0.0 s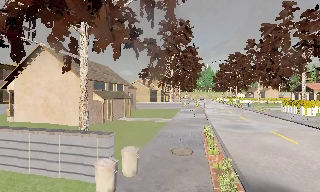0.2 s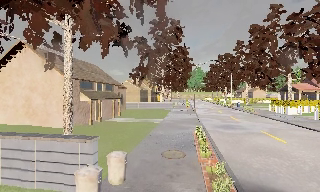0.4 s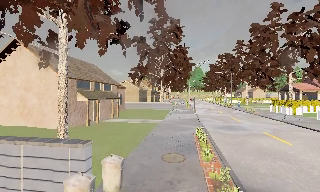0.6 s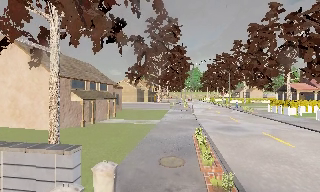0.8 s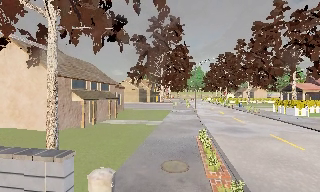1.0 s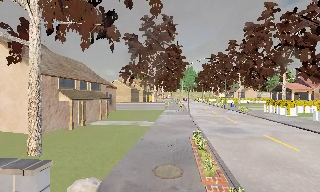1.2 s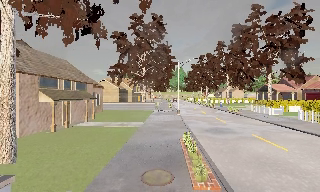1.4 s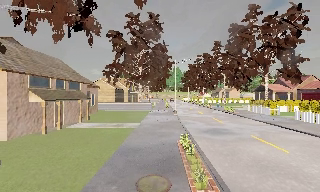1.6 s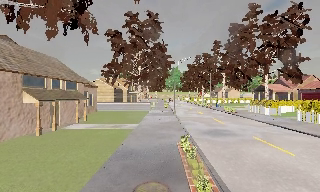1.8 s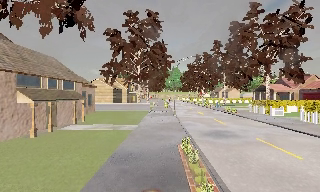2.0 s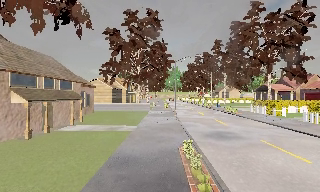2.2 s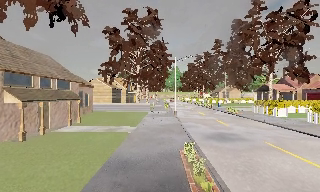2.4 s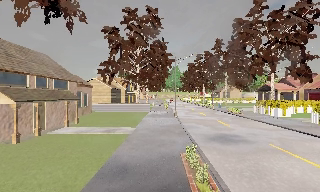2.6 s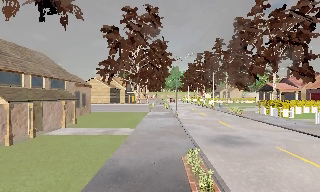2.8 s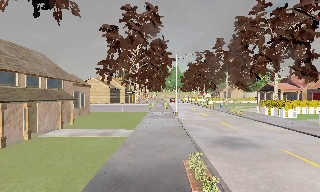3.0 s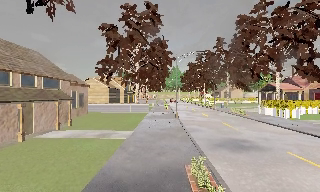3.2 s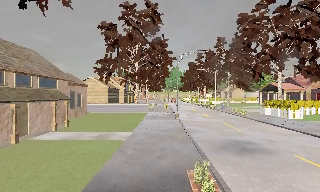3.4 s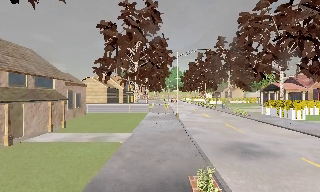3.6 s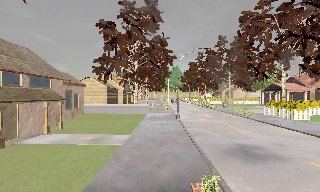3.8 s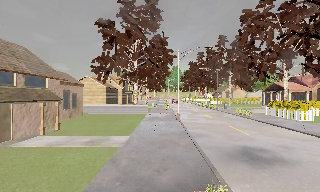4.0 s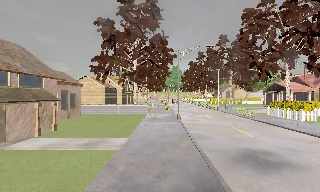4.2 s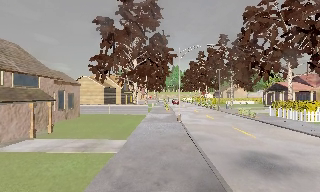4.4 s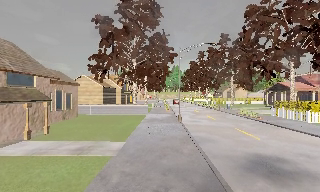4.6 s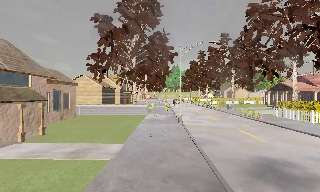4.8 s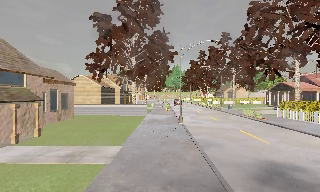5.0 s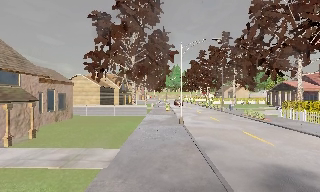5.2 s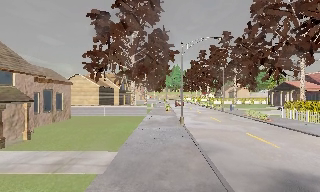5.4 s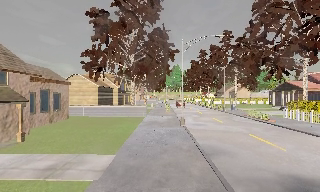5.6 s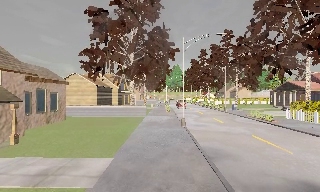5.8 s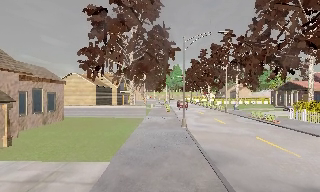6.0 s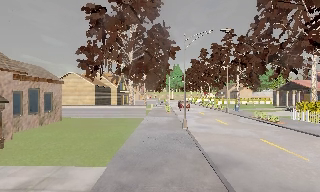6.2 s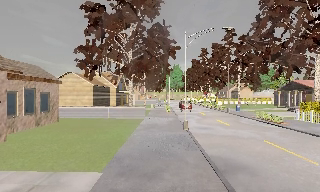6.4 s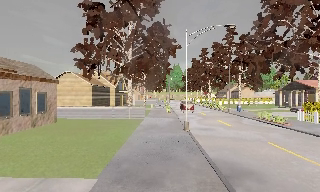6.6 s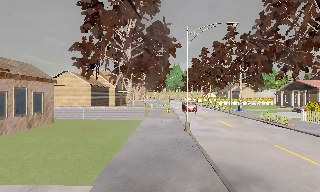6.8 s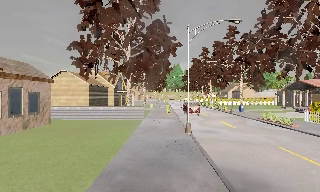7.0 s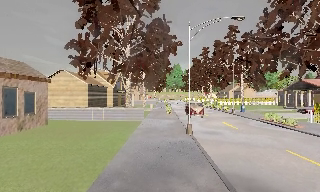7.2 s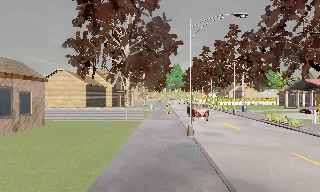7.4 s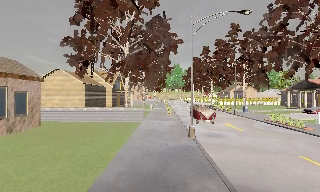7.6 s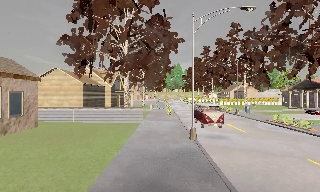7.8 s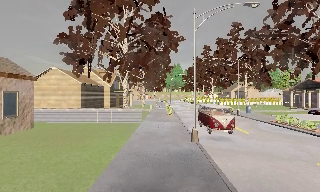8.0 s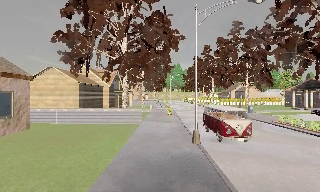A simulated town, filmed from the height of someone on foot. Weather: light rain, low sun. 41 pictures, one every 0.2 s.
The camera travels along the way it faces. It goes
forward.
0.0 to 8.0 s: The scene slides to the left, as the camera pans about 10 degrees to its right. It travels forward, about 16 m, so what stands in front looms larger.
The film runs forward here.
